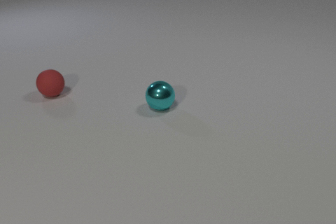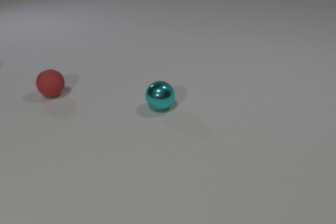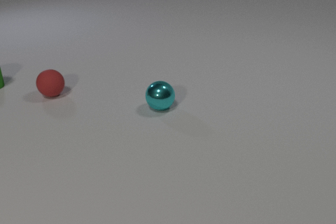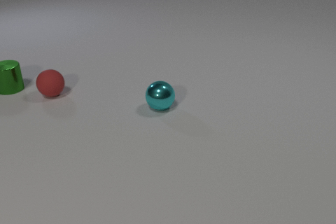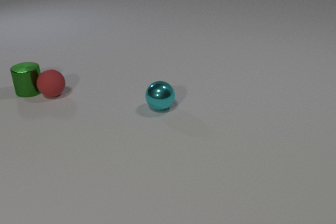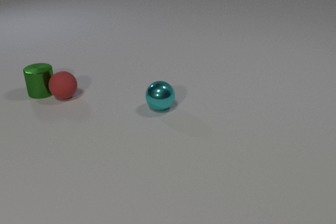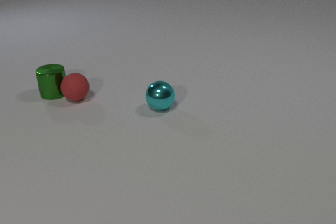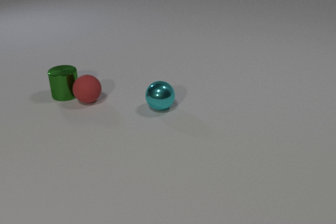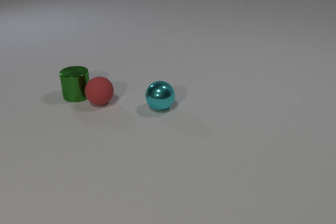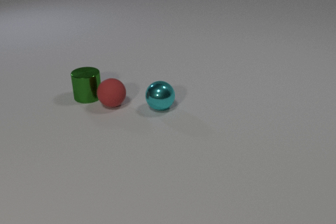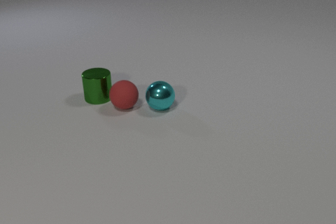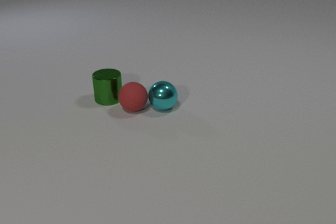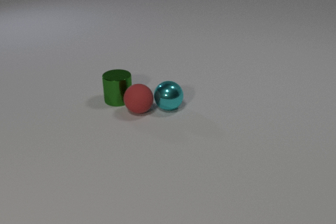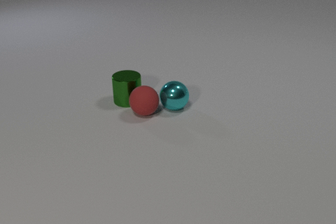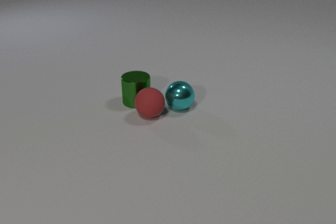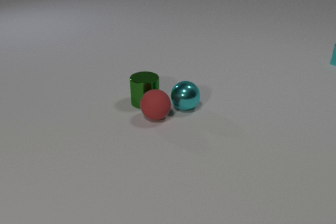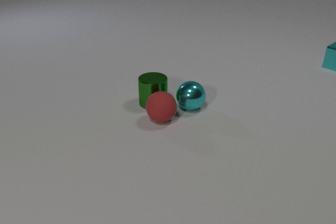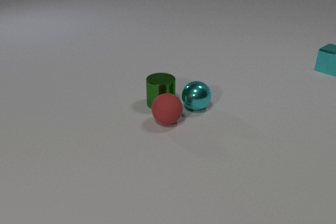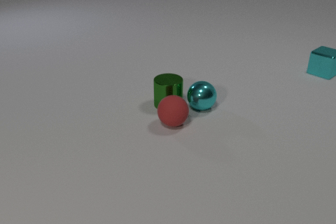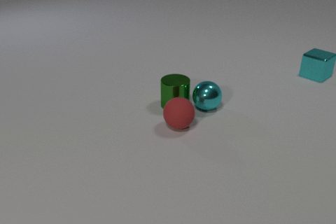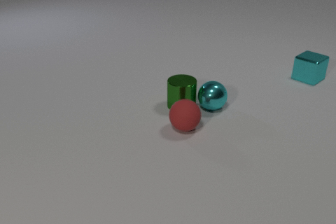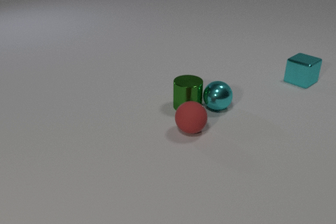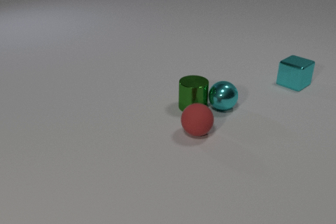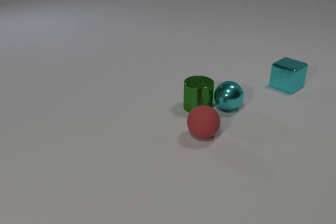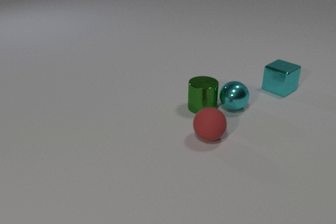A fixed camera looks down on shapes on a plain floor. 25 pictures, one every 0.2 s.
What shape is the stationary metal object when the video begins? sphere.
What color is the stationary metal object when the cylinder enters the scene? cyan.
How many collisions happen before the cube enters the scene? 2.
0.0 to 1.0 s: The green metal cylinder comes in at the left edge, slides to the right and toward the camera. The red rubber sphere rolls to the right and toward the camera. The green metal cylinder and the red rubber sphere collide.
1.0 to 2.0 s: The green metal cylinder slides to the right and toward the camera. The red rubber sphere rolls to the right and toward the camera.
2.0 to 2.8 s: The green metal cylinder slides to the right. The red rubber sphere rolls to the right and toward the camera. The cyan metal sphere rolls to the right. The red rubber sphere and the cyan metal sphere collide.
2.8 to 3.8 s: The green metal cylinder slides to the right. The red rubber sphere rolls to the right and toward the camera. The cyan metal sphere rolls to the right. The cyan metal cube comes in at the right edge, slides toward the camera and to the left.
3.8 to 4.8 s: The green metal cylinder slides to the right. The red rubber sphere rolls to the right and toward the camera. The cyan metal sphere rolls to the right. The cyan metal cube slides toward the camera and to the left. The green metal cylinder and the cyan metal sphere collide.
